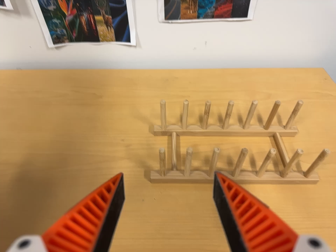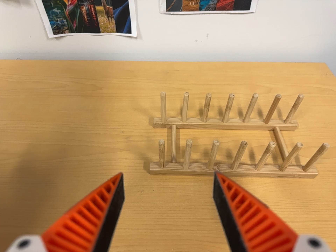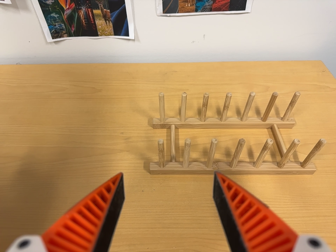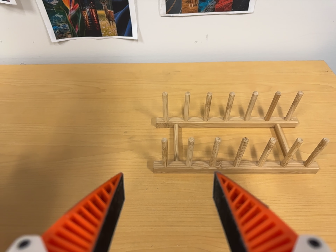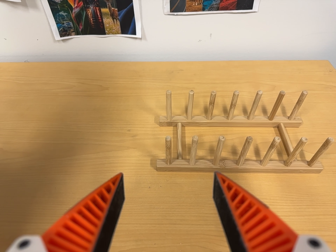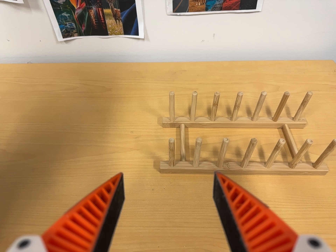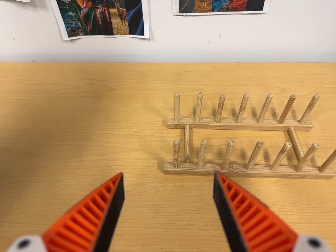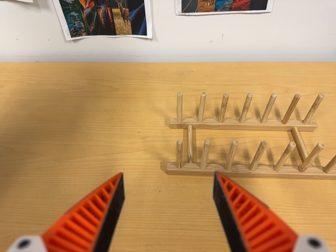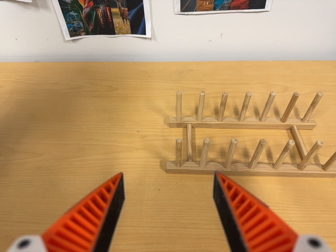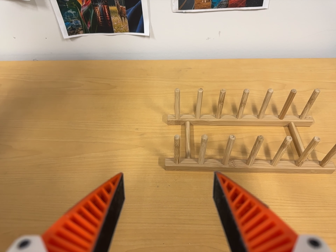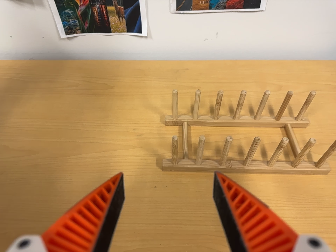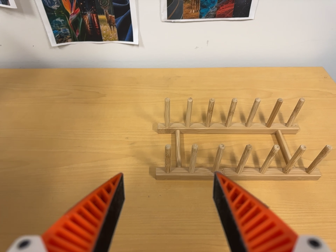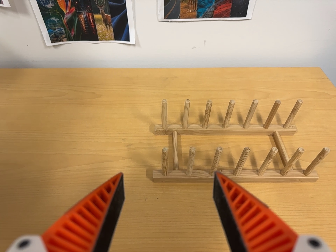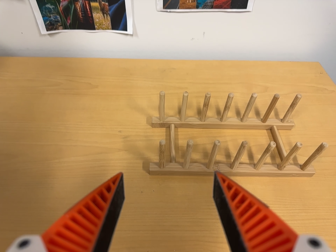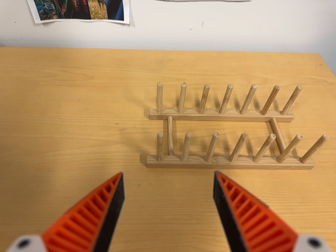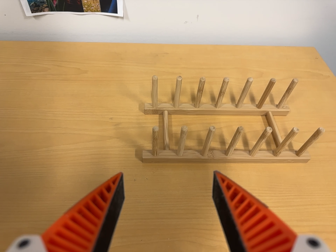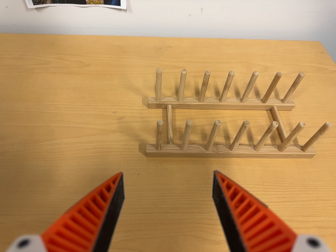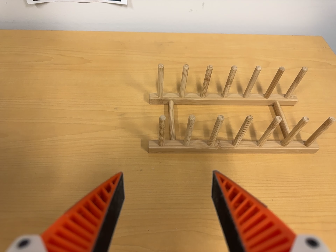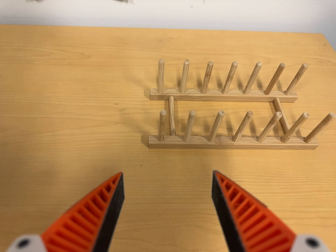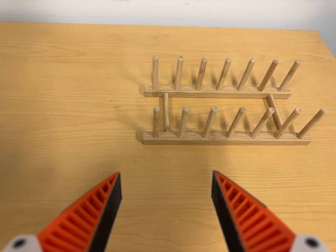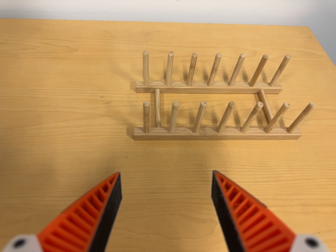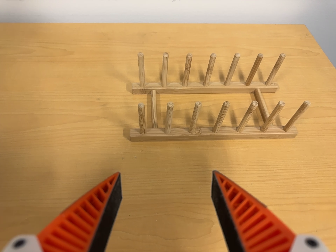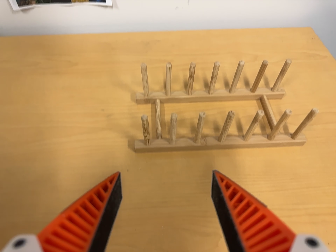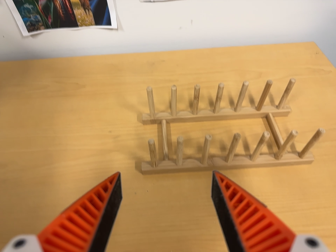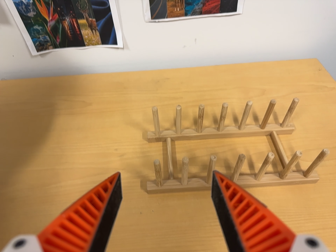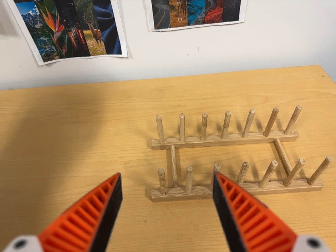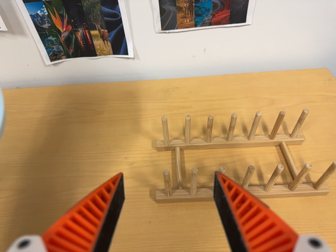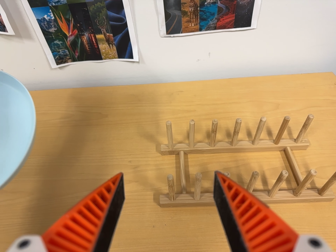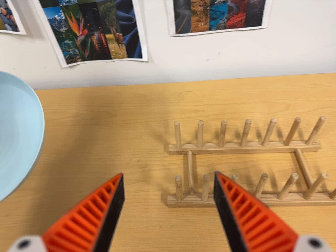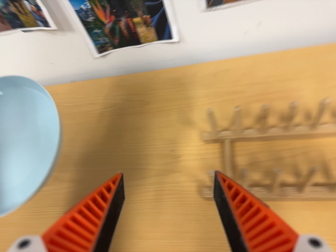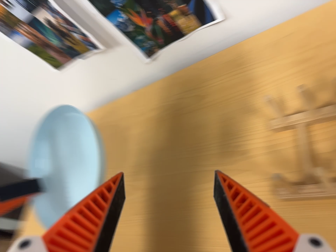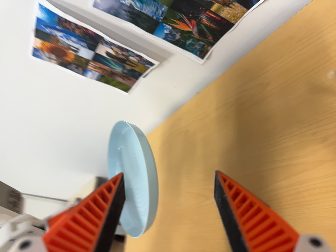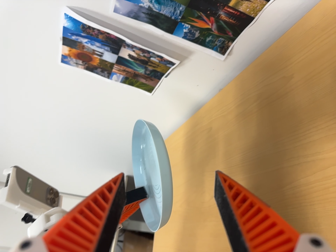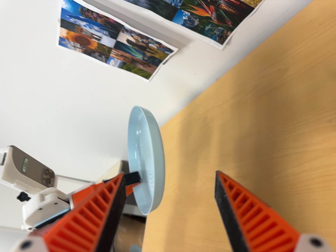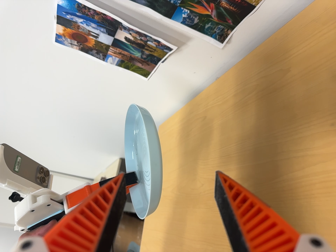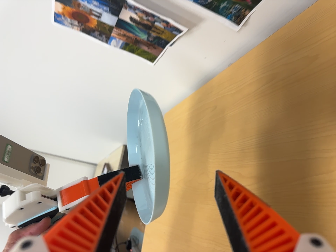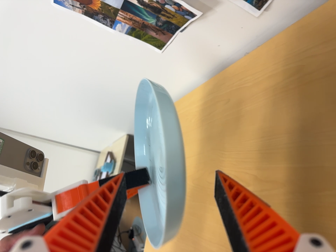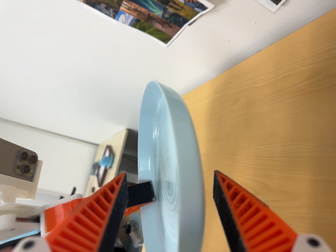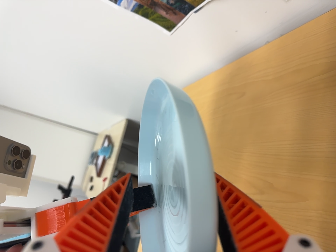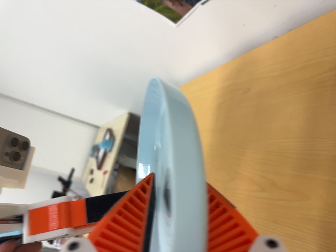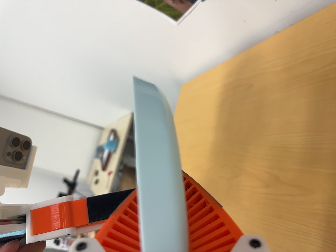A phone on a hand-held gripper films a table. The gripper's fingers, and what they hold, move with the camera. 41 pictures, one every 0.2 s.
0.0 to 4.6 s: The camera shifts only a little, or ends up much as it began.
4.6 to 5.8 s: The scene slides to the right, as the camera pans about 20 degrees to its left. It travels toward the top of its view, about 6 cm.
5.8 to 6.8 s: The camera swings to its left by about 45 degrees, and the scene slides to the right. It travels to its right and toward the top of its view, about 12 cm. Its aim tips toward the bottom of its view by about 10 degrees. It rolls about its line of sight by about 20 degrees, and the scene rotates counterclockwise.
6.8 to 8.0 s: The camera travels forward, about 14 cm, so what stands in front looms larger. Its aim tips toward the bottom of its view by about 10 degrees, and the scene shifts upward.
The film runs forward here.
